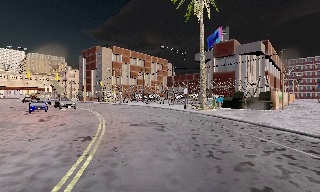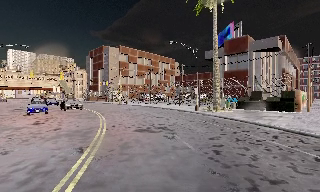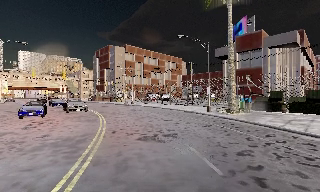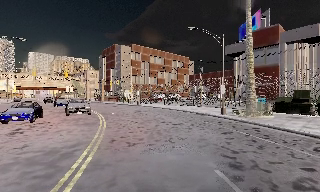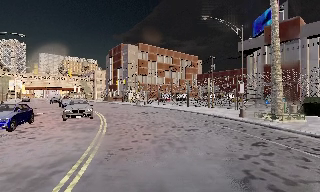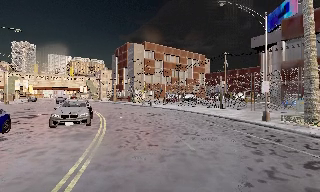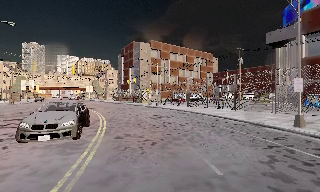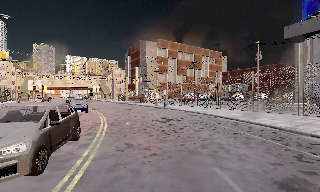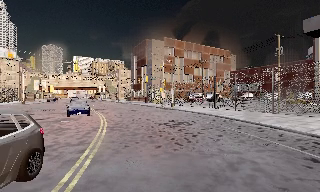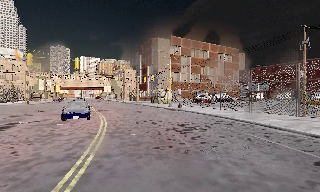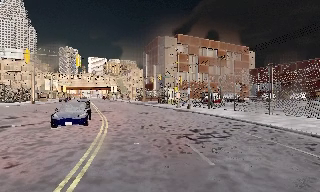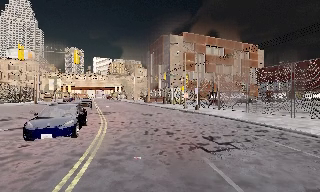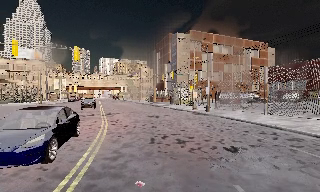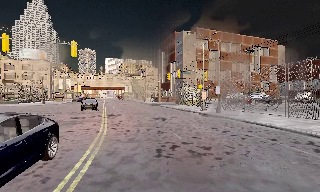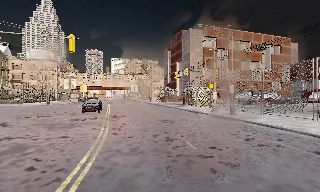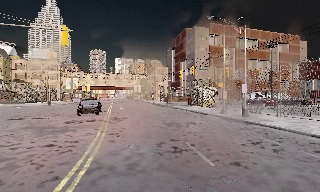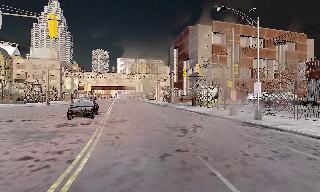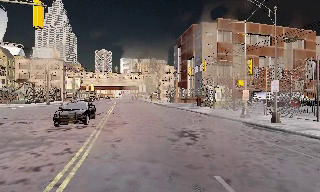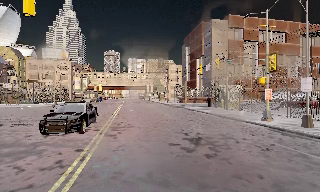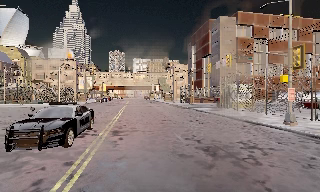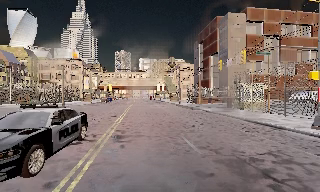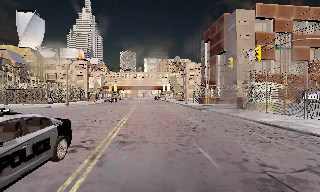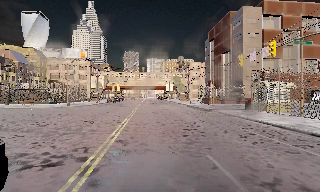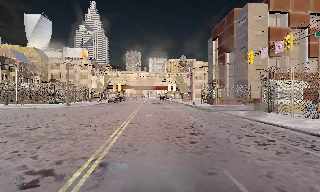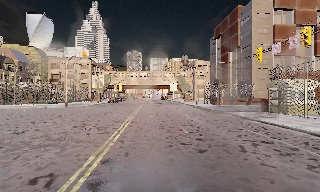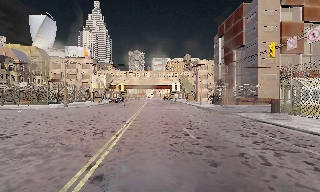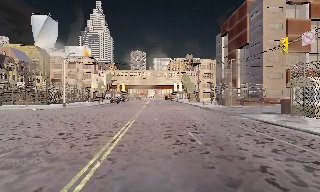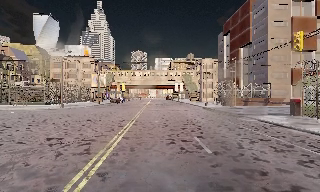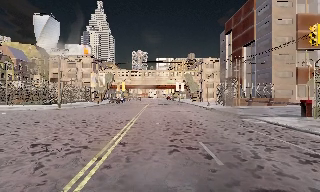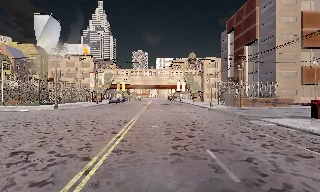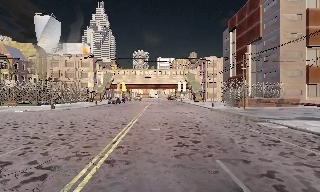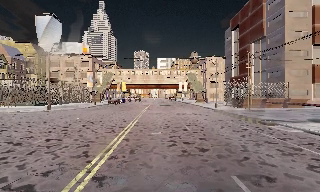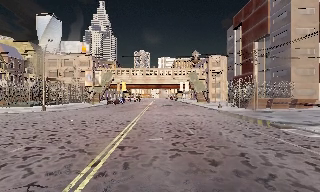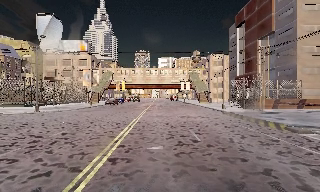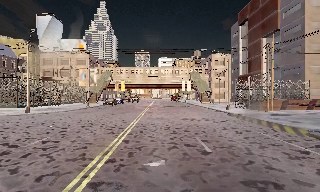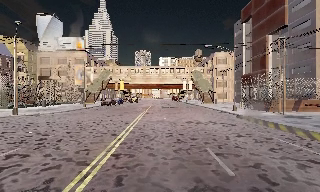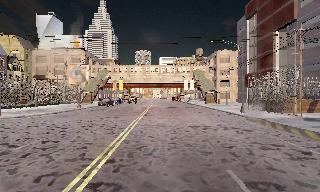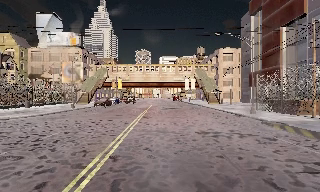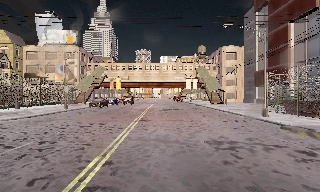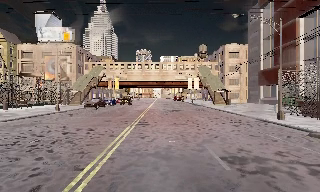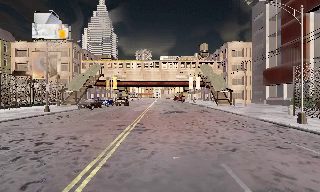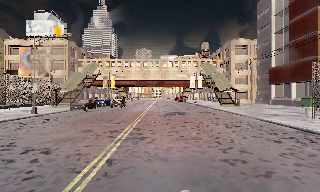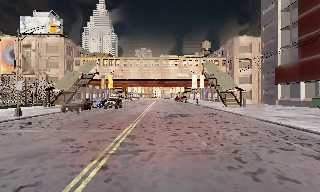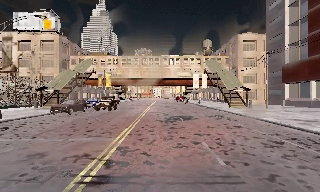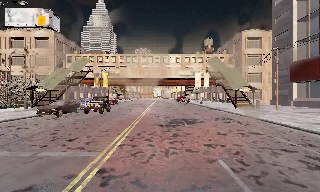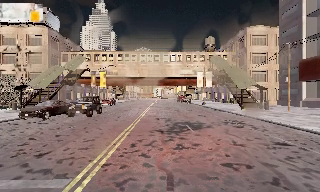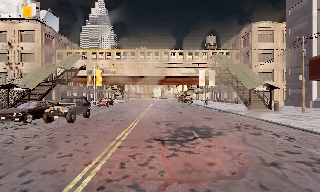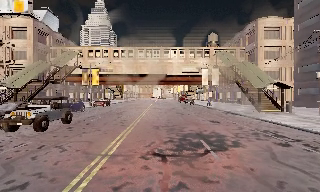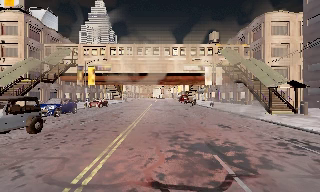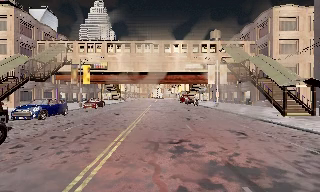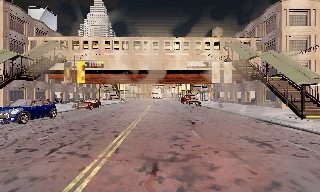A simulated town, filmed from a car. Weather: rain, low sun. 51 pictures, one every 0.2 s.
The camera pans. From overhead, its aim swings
counterclockwise.
The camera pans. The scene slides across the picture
to the right.
0.0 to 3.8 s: The camera swings to its left by about 40 degrees, and the scene slides to the right. It travels forward, about 30 m.
3.8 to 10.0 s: The camera travels forward, about 45 m, so what stands in front looms larger. It gains speed.
The film runs forward here.
